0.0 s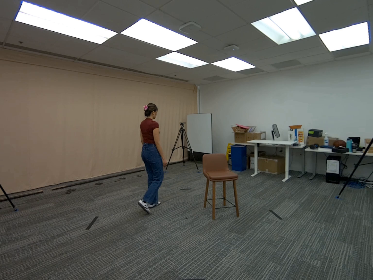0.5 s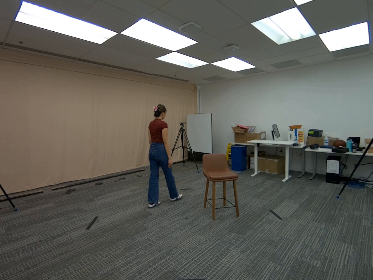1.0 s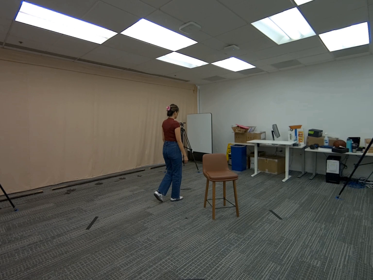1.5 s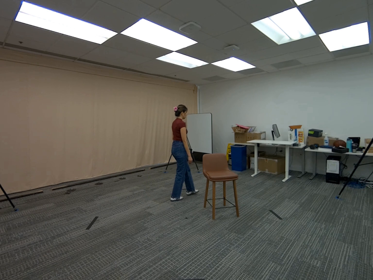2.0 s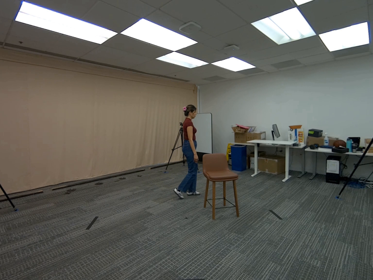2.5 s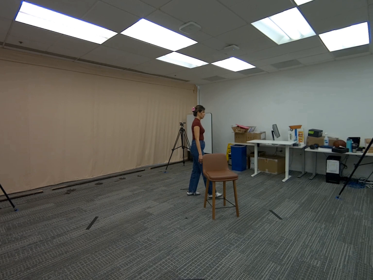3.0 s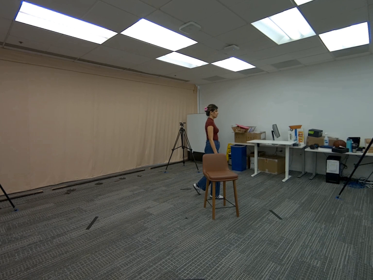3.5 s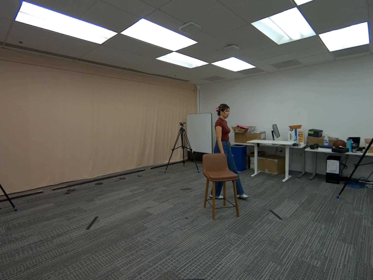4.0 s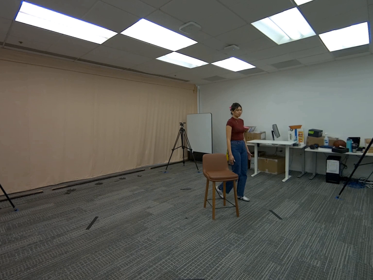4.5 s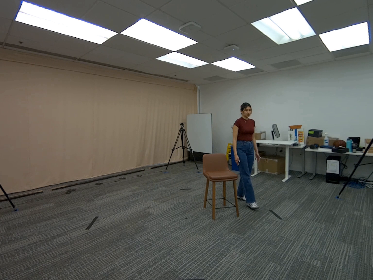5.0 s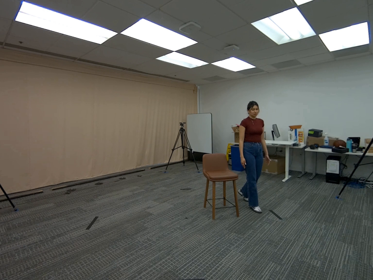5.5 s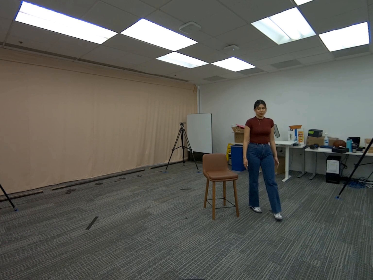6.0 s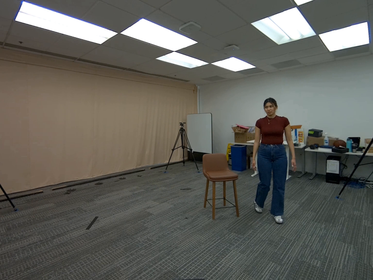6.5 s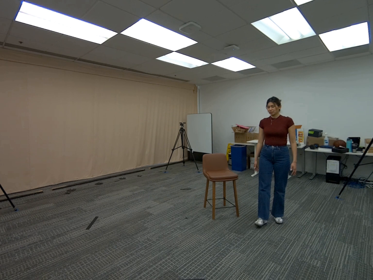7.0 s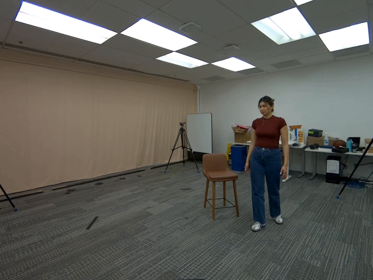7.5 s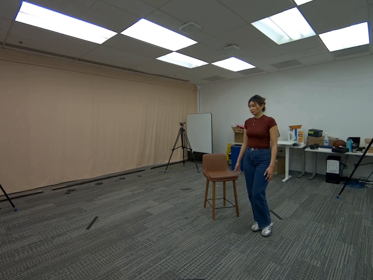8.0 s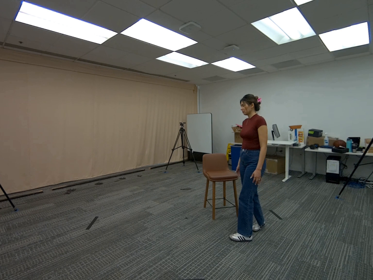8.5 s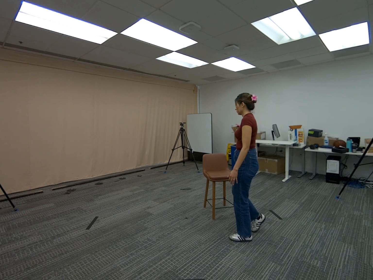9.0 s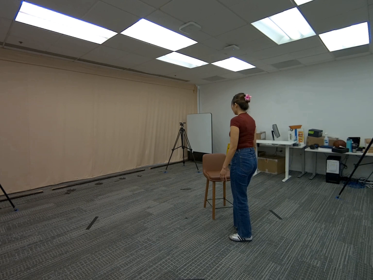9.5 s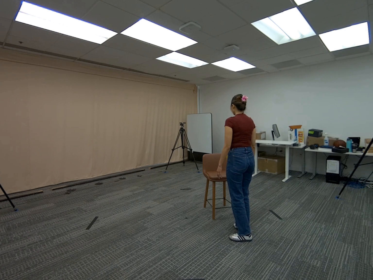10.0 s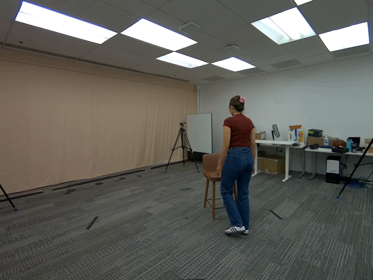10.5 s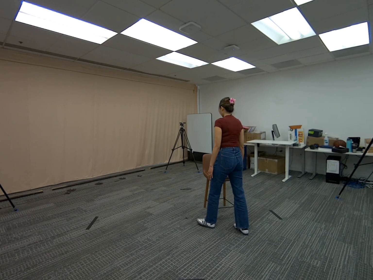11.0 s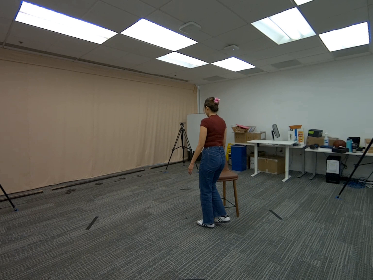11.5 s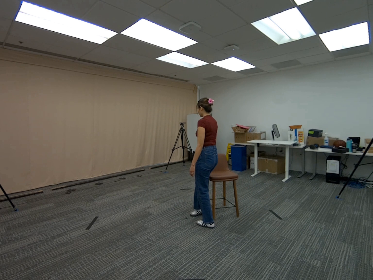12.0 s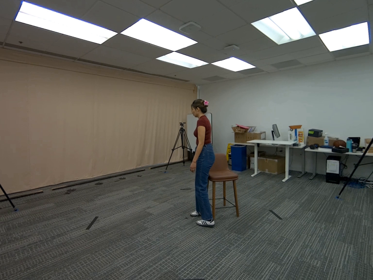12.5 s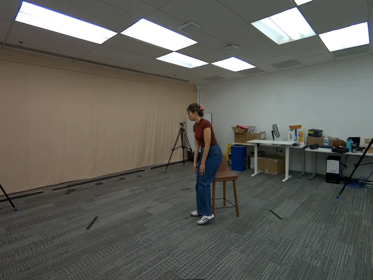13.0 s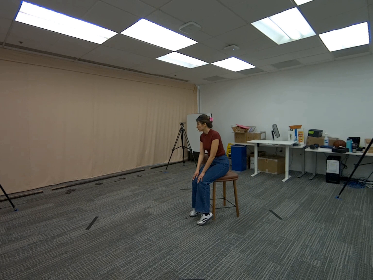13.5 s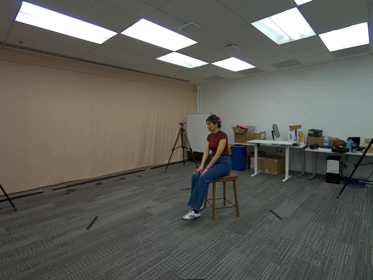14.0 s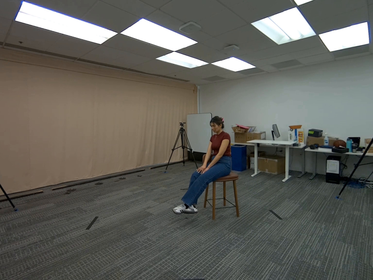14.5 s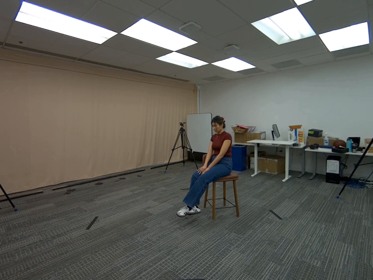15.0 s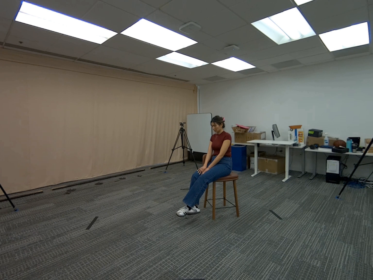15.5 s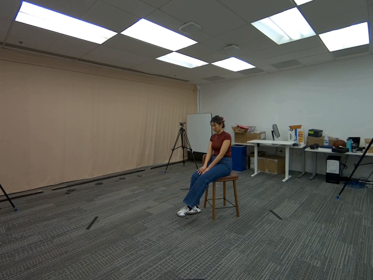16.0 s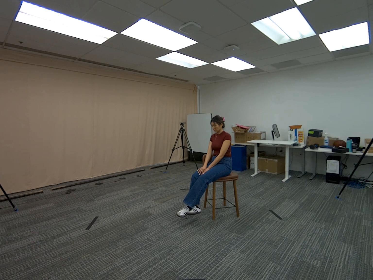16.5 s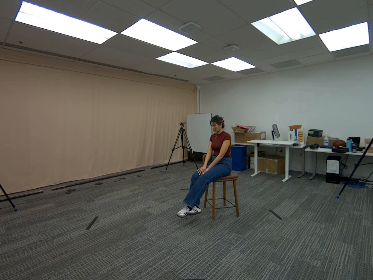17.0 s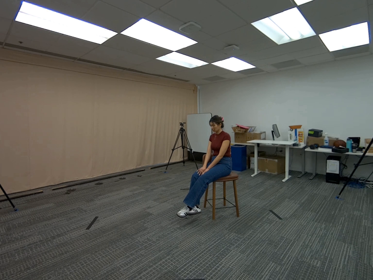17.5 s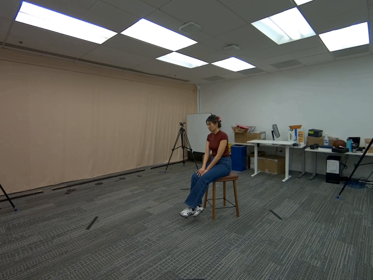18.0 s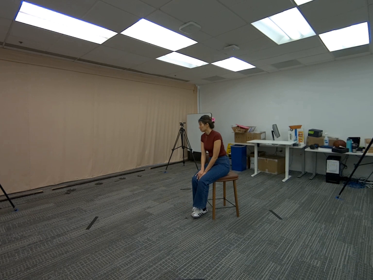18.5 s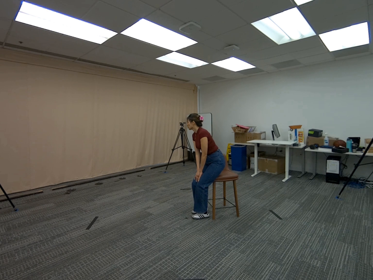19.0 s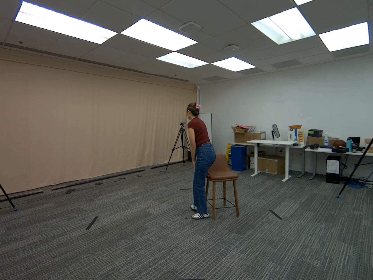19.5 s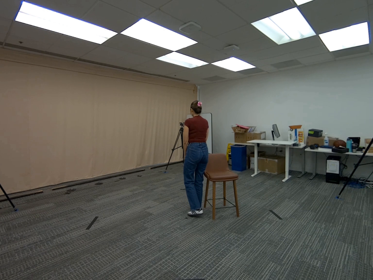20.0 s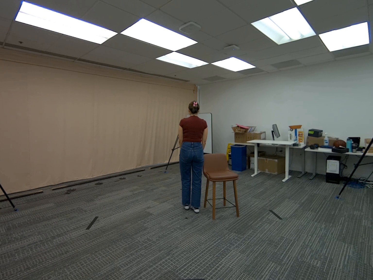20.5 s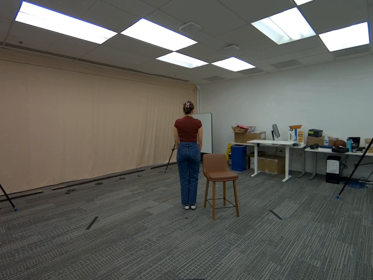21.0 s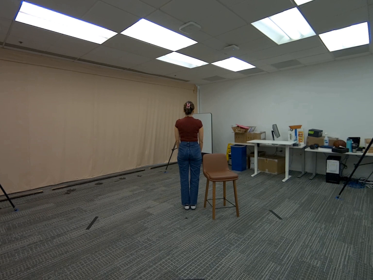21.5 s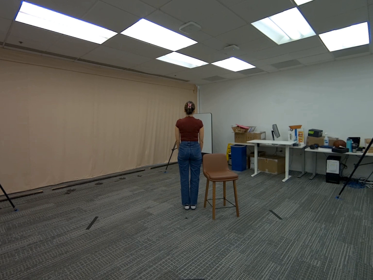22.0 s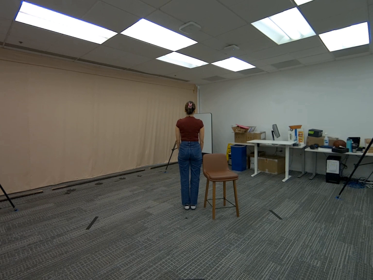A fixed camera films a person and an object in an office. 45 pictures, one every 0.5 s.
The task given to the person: Walk over to the tall bar stool and sit down and stand up.
